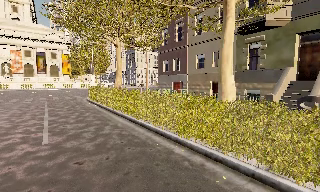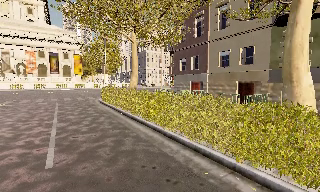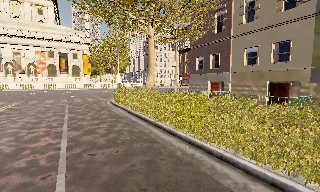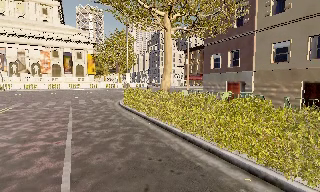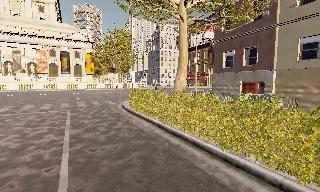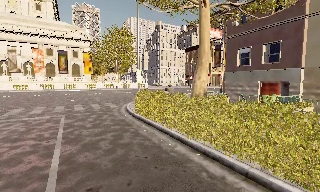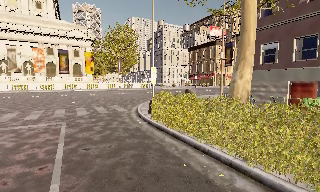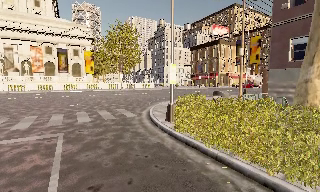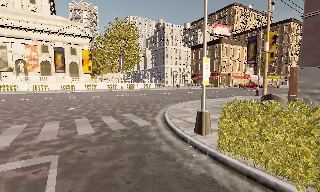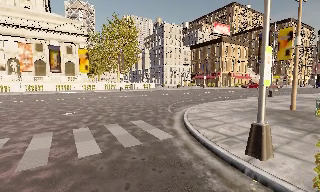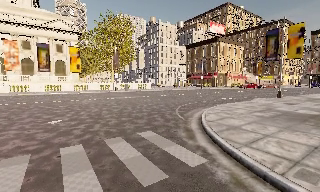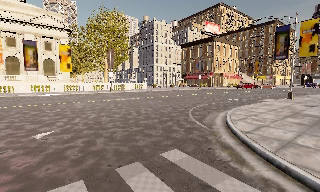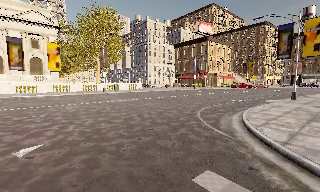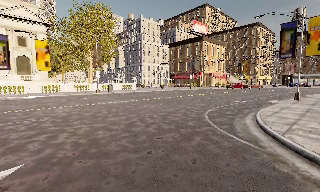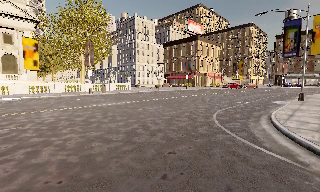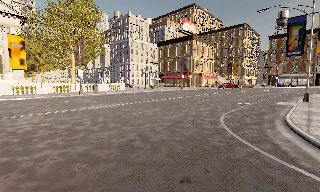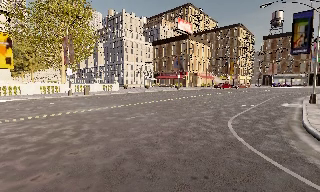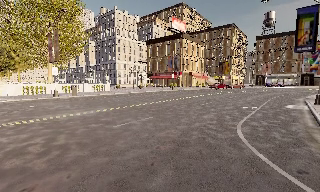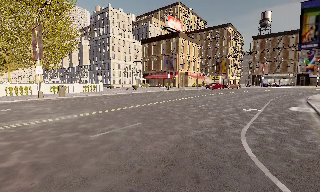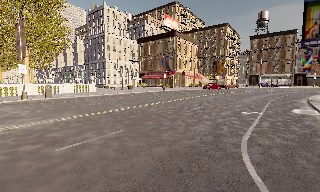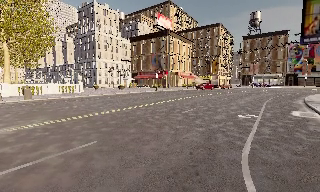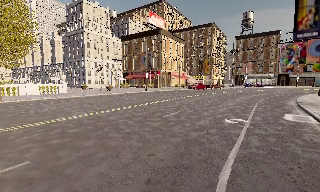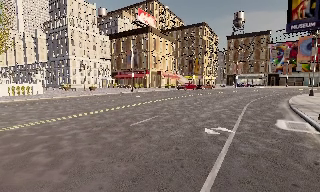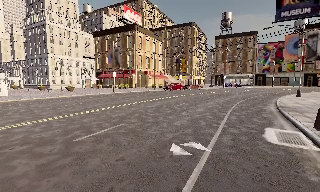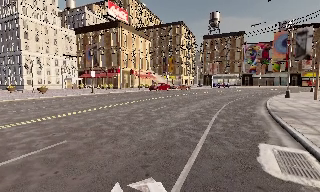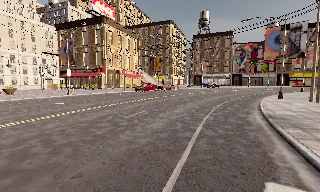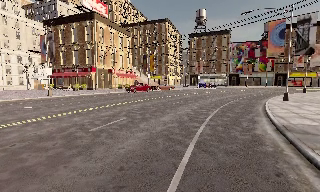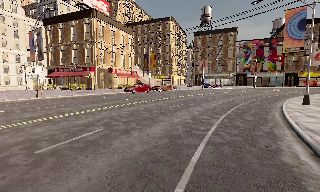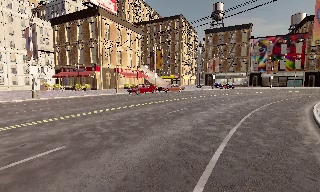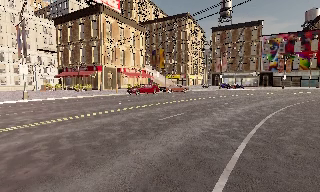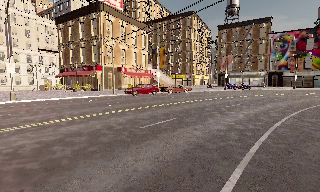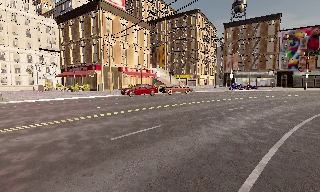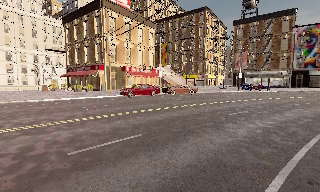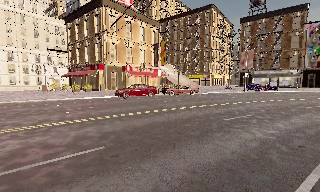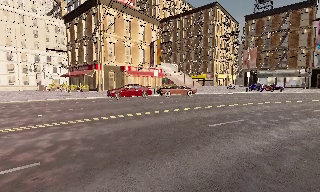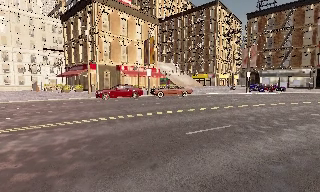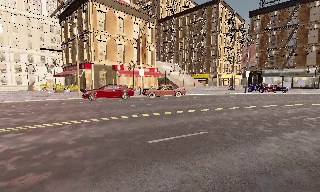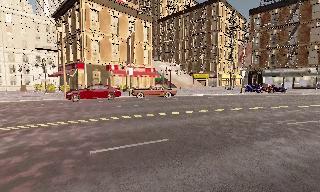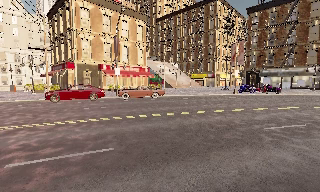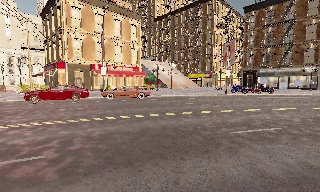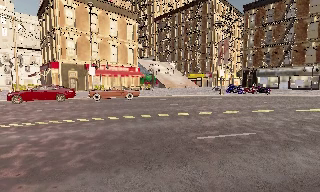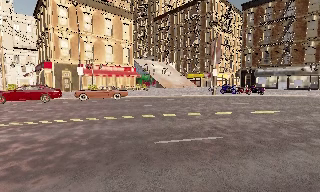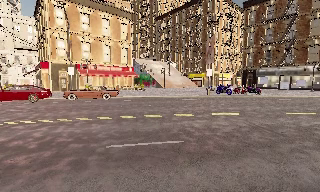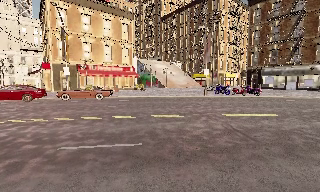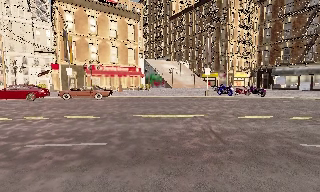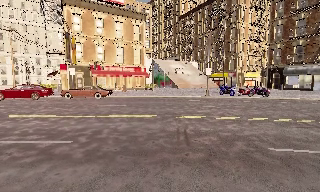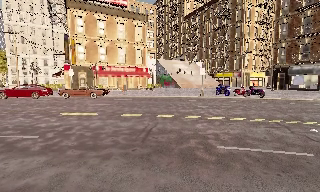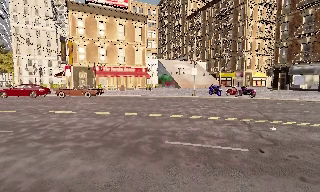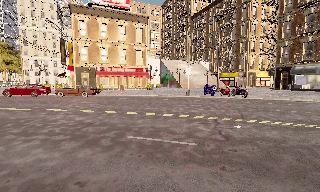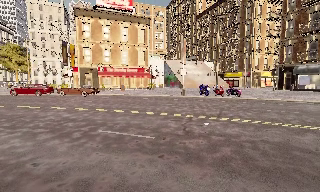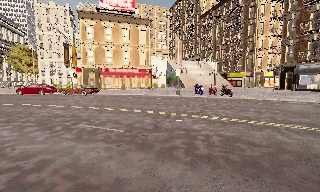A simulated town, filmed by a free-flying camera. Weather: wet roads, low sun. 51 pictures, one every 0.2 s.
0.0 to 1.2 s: The camera travels forward and to its left, about 9 m, so what stands in front looms larger.
1.2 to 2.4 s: The camera pans to its right, which is clockwise from overhead, by about 10 degrees. It travels forward and to its left, about 10 m, so what stands in front looms larger.
2.4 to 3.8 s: The camera pans to its right, which is clockwise from overhead, by about 15 degrees. It travels forward, about 7 m, so what stands in front looms larger.
3.8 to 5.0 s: The camera swings to its right by about 15 degrees, and the scene slides to the left. It travels forward and to its right, about 10 m, so what stands in front looms larger. It gains speed.
5.0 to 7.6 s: The camera pans to its left, which is counterclockwise from overhead, by about 25 degrees. It travels forward and to its right, about 20 m, so what stands in front looms larger.
7.6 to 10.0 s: The camera pans to its left, which is counterclockwise from overhead, by about 30 degrees. It travels to its right, about 16 m, so close, fixed things drift to the left.
The film runs forward here.
